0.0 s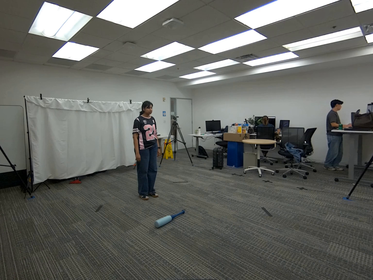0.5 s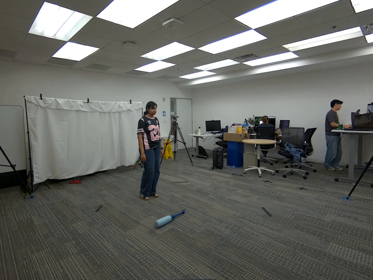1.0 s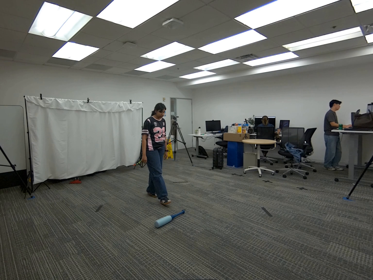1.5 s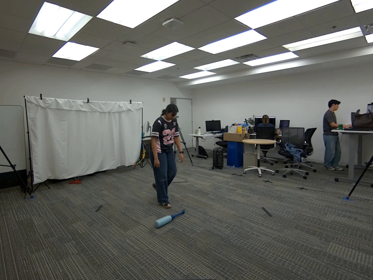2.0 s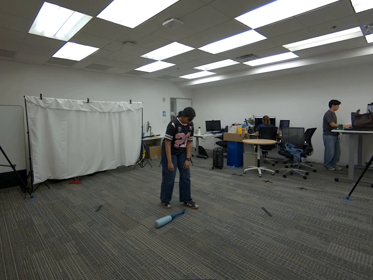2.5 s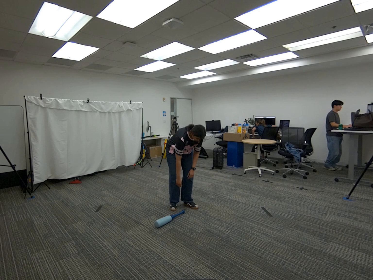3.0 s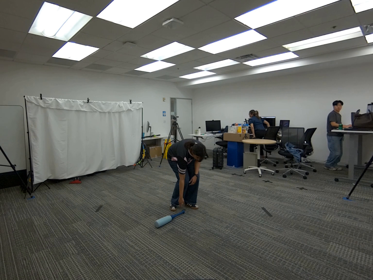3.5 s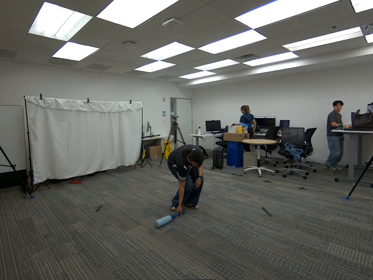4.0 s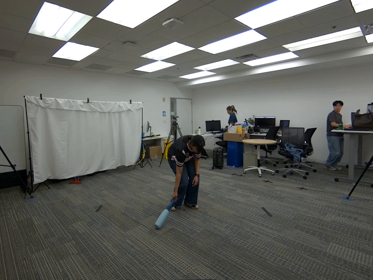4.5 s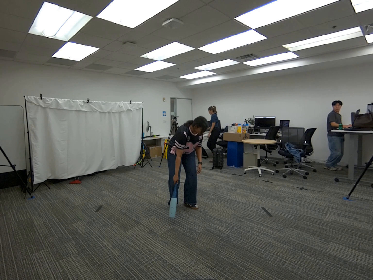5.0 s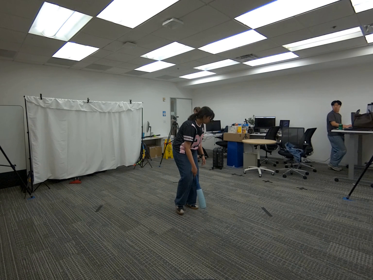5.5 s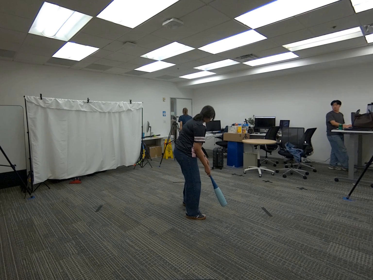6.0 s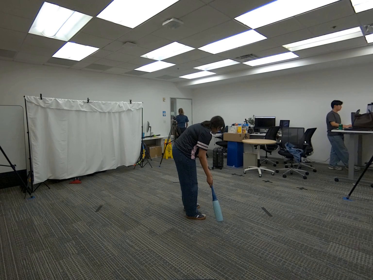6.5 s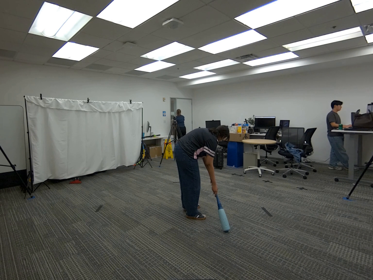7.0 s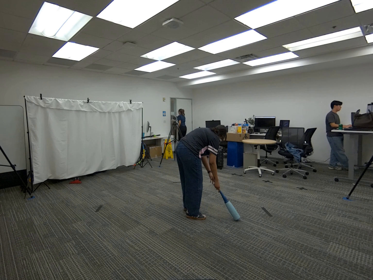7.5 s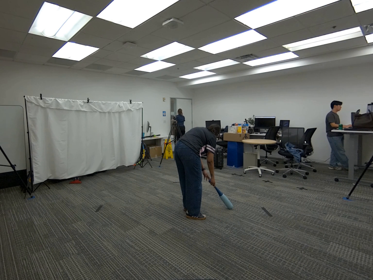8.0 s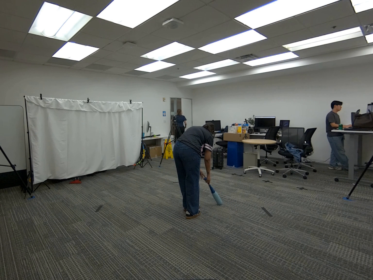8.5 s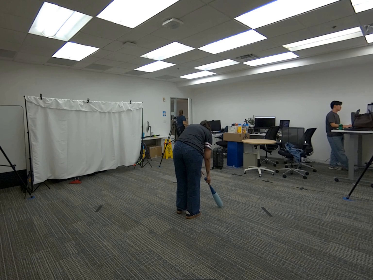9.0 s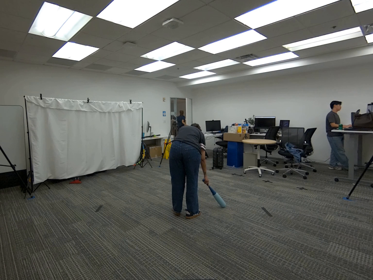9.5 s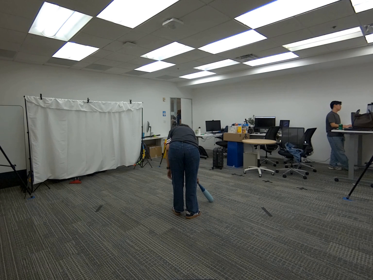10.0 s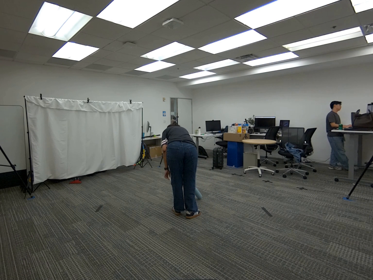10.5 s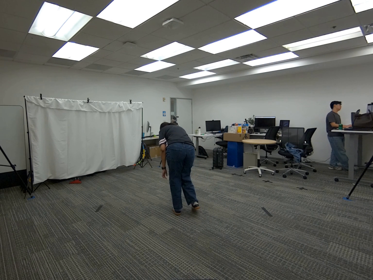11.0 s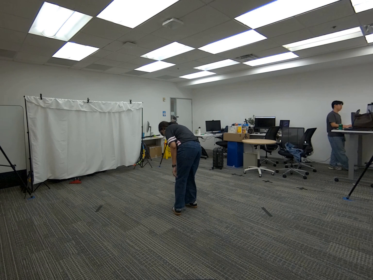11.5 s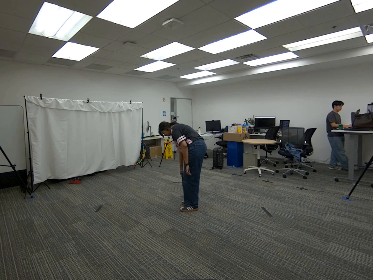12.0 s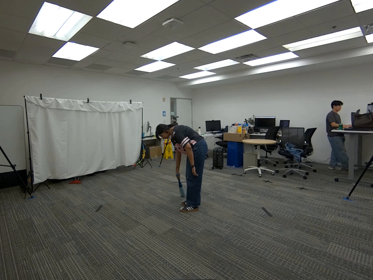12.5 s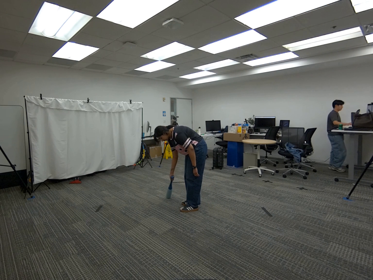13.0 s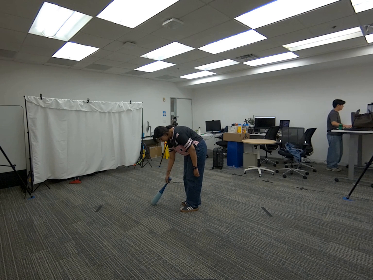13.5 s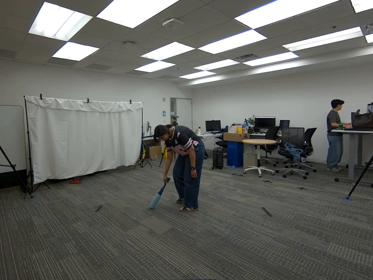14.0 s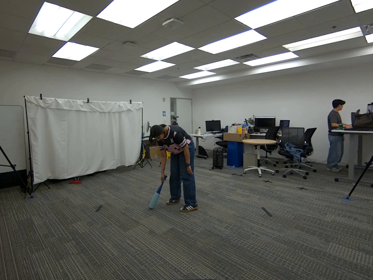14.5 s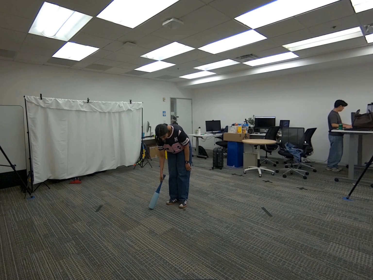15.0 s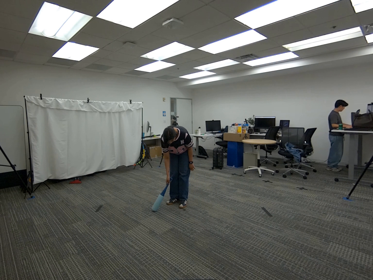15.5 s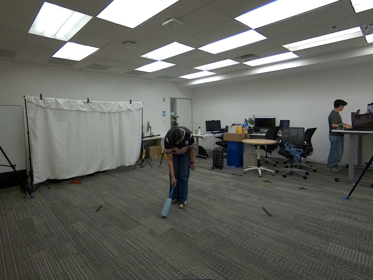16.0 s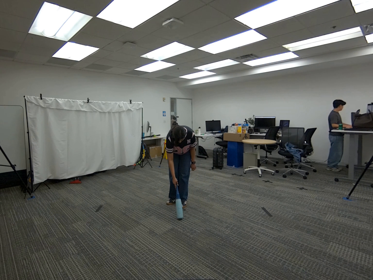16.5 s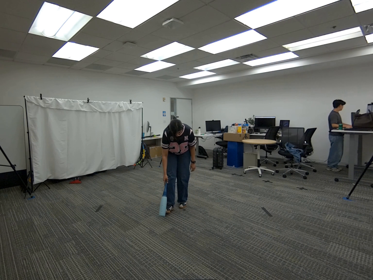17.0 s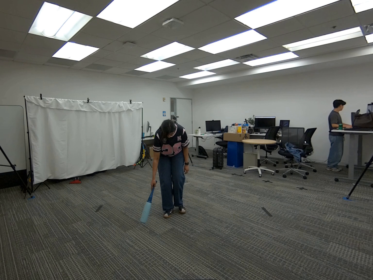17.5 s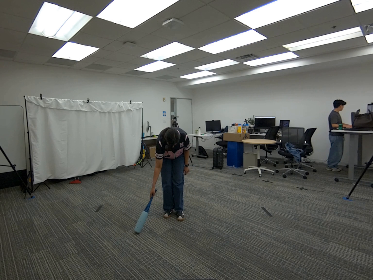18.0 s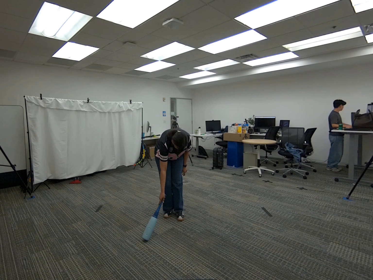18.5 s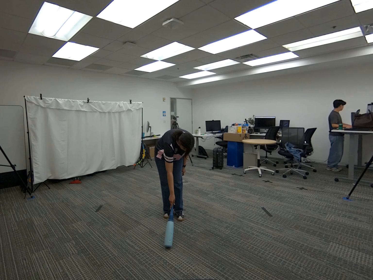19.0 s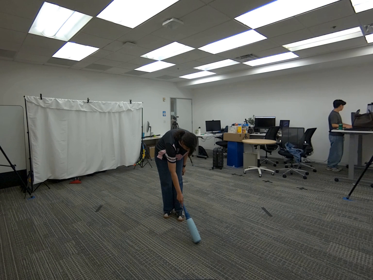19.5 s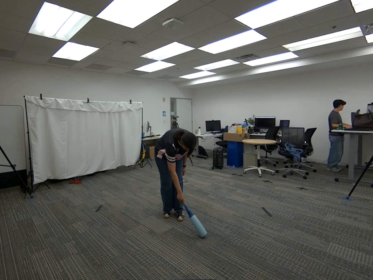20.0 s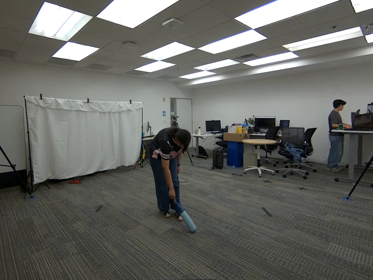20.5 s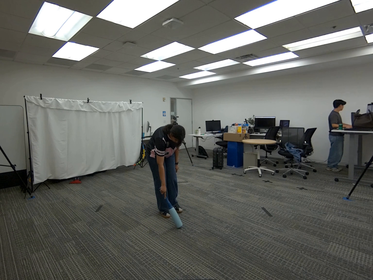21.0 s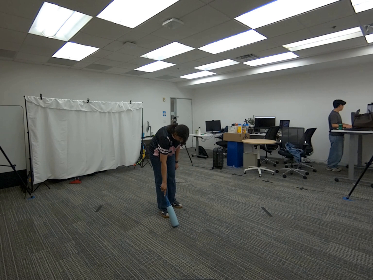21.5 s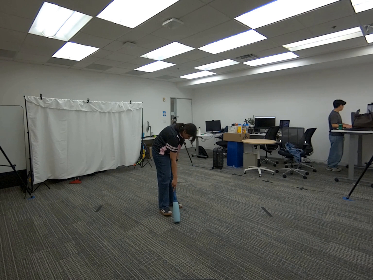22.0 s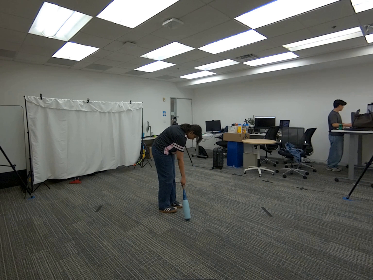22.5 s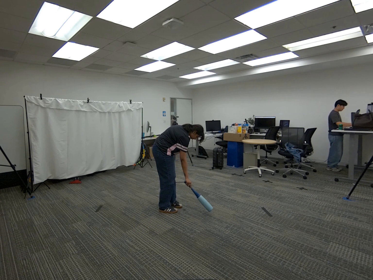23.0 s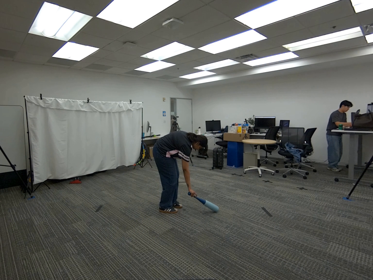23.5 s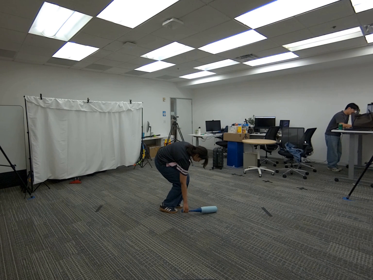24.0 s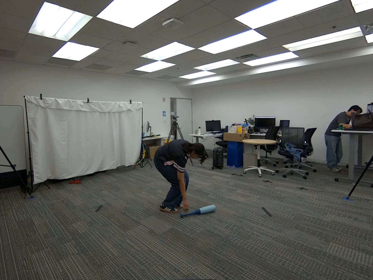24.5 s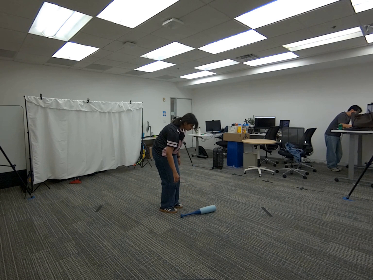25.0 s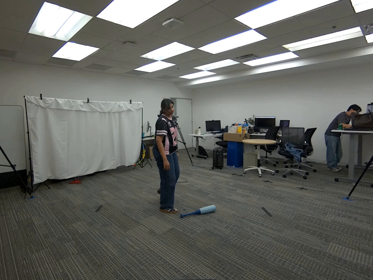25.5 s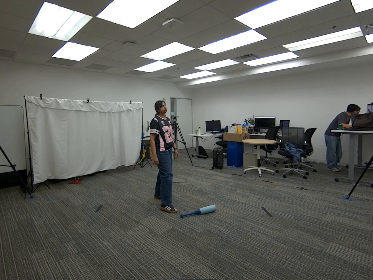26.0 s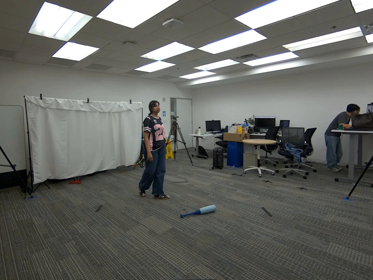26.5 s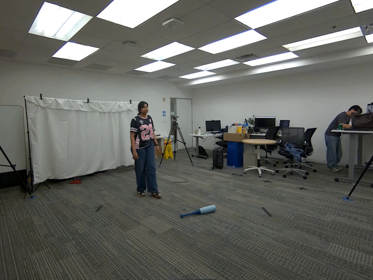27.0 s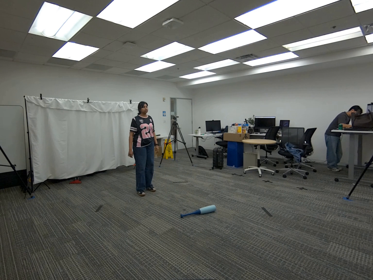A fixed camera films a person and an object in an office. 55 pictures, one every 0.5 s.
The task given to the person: Walk over to the baseball bat on the floor and pick up the baseball bat. Proceed to drag the baseball bat on the floor around the bounding area.
